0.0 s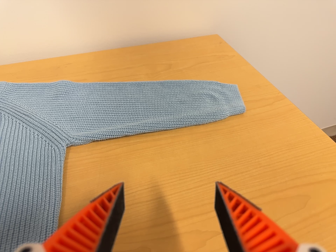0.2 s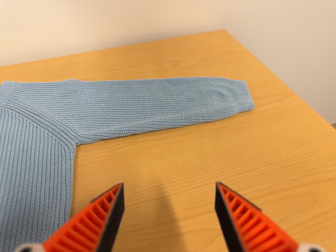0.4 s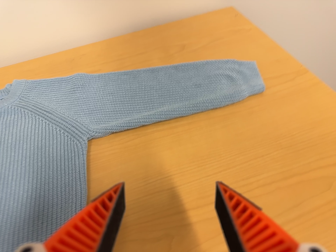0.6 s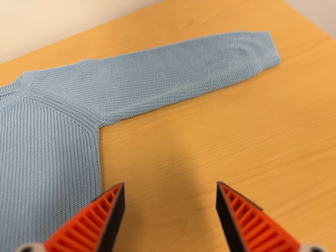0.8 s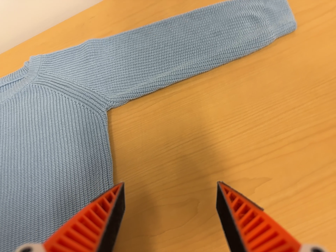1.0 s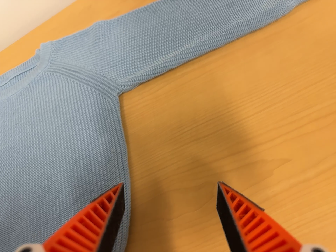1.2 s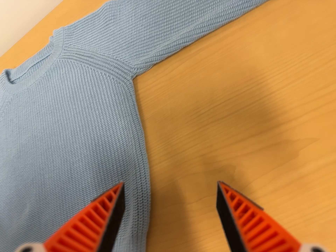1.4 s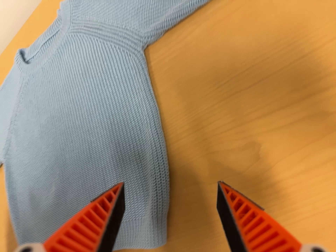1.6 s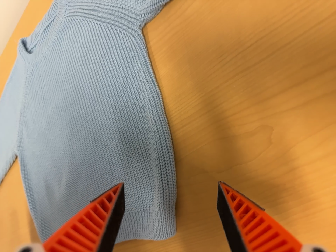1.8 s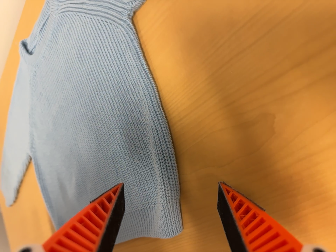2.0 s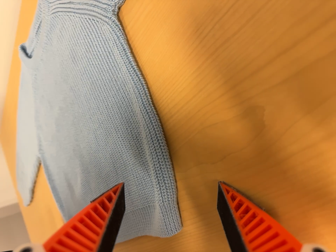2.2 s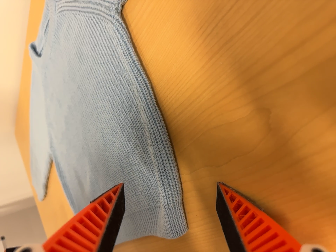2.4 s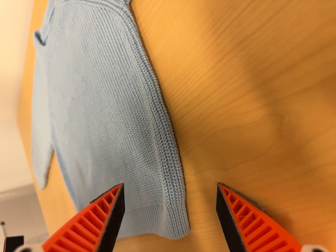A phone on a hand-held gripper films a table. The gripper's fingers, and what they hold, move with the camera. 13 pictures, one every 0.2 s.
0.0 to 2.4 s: The scene slides to the right, as the camera pans about 45 degrees to its left. It travels to its right, forward and toward the top of its view, about 20 cm. Its aim tips toward the bottom of its view by about 50 degrees, and the scene shifts upward. It rolls about its line of sight by about 30 degrees, and the scene rotates counterclockwise.
The film runs forward here.
